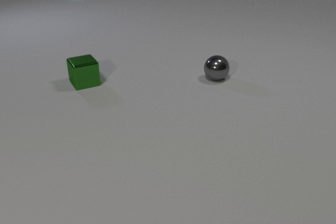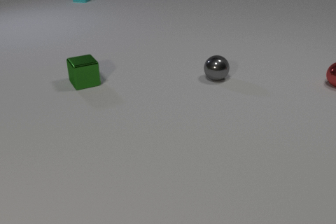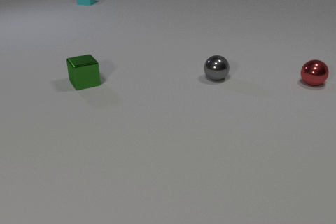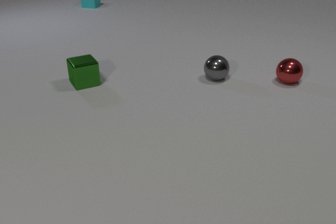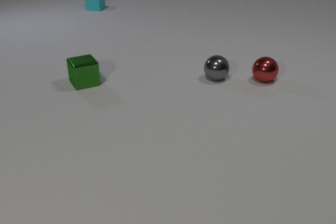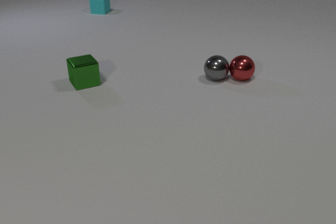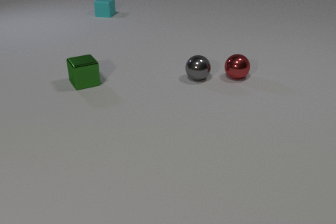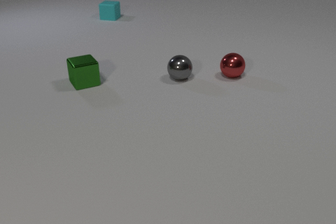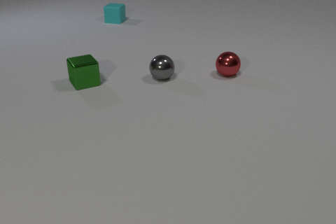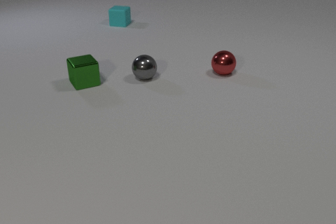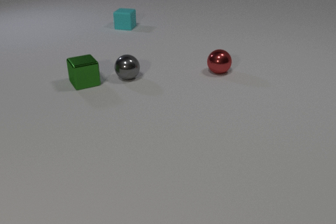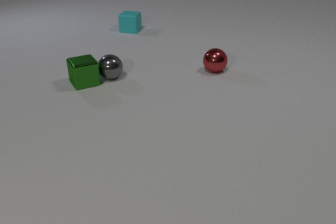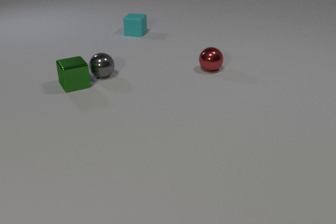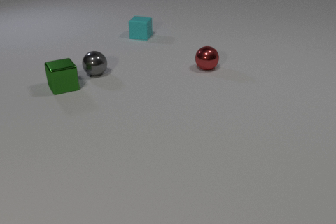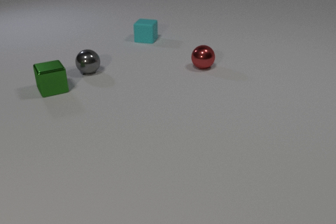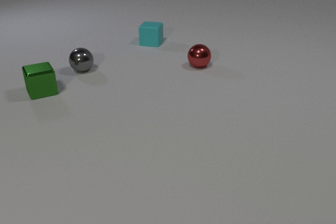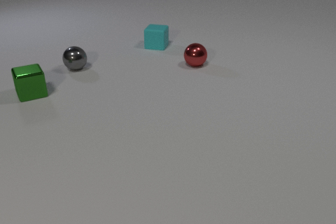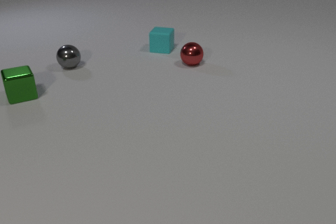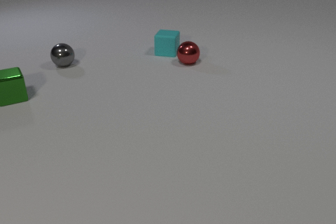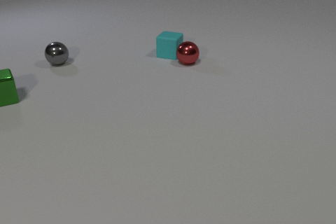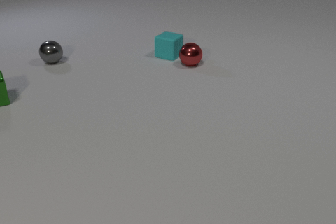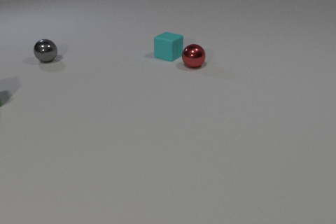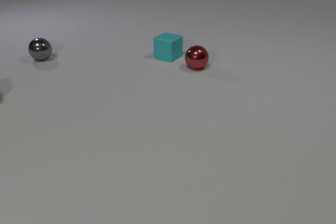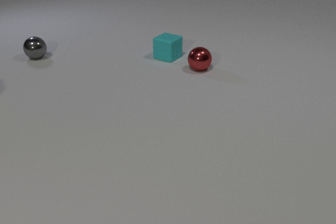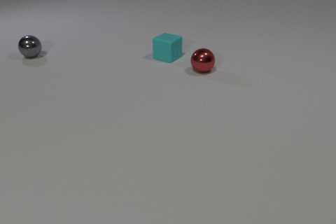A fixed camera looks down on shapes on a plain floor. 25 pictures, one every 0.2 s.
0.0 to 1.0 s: The red metal sphere comes in at the right edge, rolls to the left. The cyan rubber cube slides toward the camera. The red metal sphere and the gray metal sphere collide.
1.0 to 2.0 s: The red metal sphere rolls to the left and away from the camera. The gray metal sphere rolls to the left. The cyan rubber cube slides toward the camera and to the right.
2.0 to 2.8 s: The red metal sphere rolls to the left and away from the camera. The gray metal sphere rolls to the left and away from the camera. The green metal cube slides to the left. The cyan rubber cube slides toward the camera and to the right. The gray metal sphere and the green metal cube collide.
2.8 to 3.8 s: The red metal sphere rolls to the left and away from the camera. The gray metal sphere rolls to the left and away from the camera. The green metal cube slides to the left. The cyan rubber cube slides toward the camera and to the right. The red metal sphere and the cyan rubber cube collide.
3.8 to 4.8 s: The red metal sphere rolls toward the camera and to the right. The gray metal sphere rolls away from the camera and to the left. The green metal cube slides to the left, leaves at the left edge. The cyan rubber cube slides toward the camera.
What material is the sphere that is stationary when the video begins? metal.
How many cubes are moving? 2.
What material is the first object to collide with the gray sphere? metal.
